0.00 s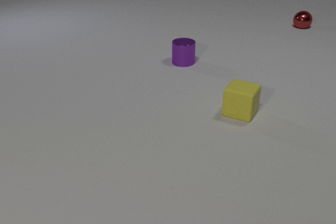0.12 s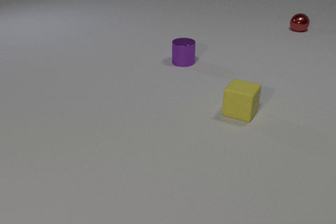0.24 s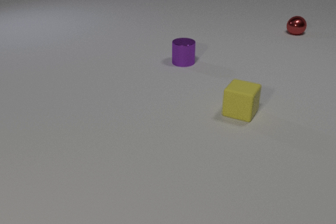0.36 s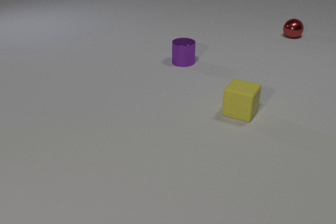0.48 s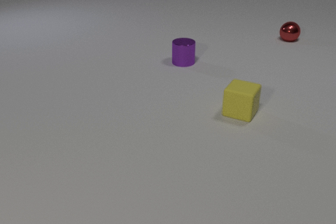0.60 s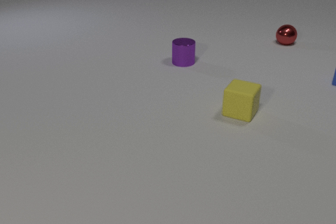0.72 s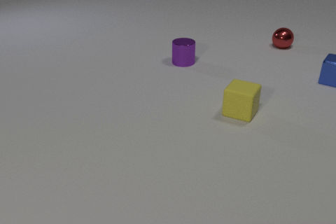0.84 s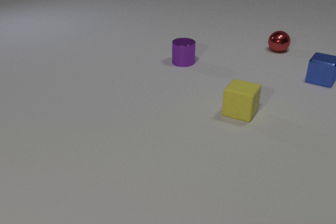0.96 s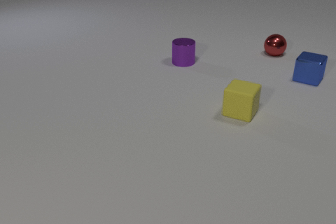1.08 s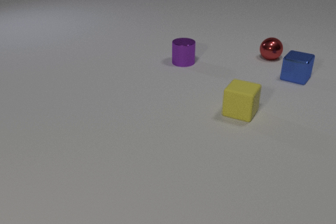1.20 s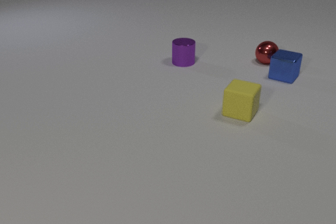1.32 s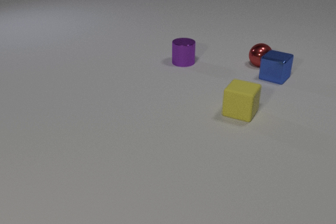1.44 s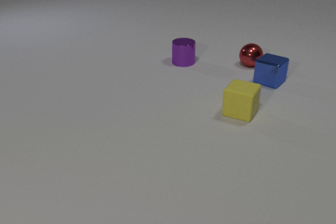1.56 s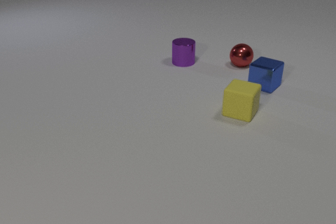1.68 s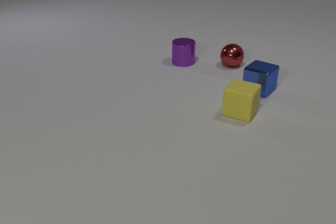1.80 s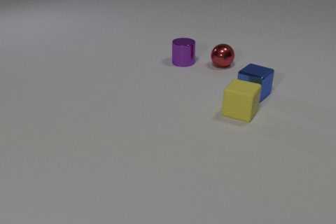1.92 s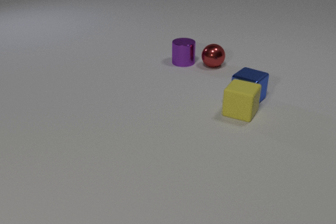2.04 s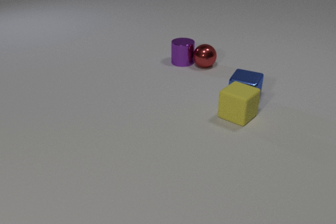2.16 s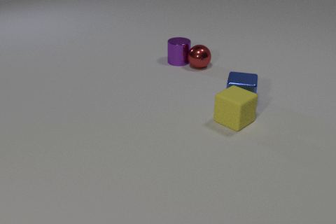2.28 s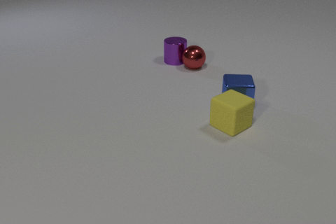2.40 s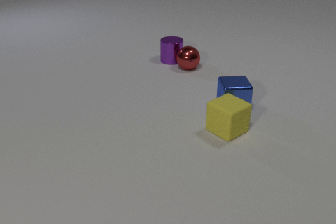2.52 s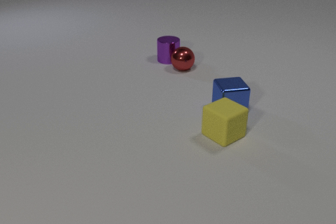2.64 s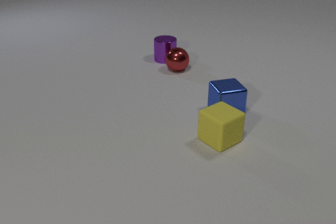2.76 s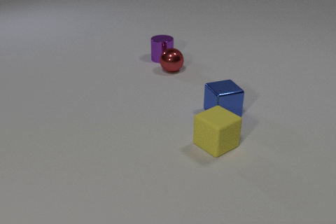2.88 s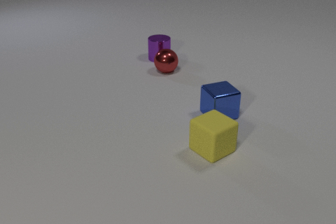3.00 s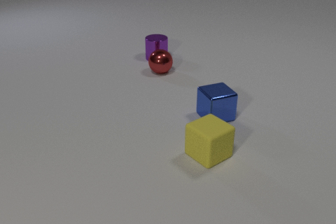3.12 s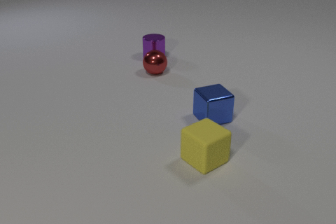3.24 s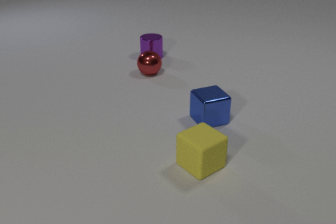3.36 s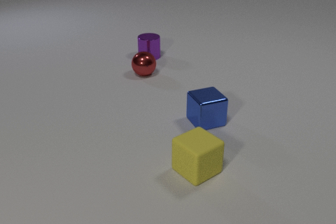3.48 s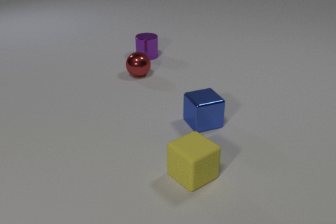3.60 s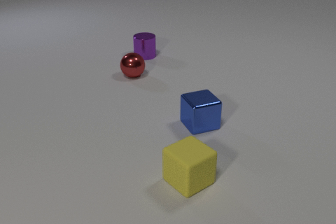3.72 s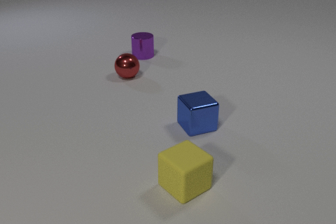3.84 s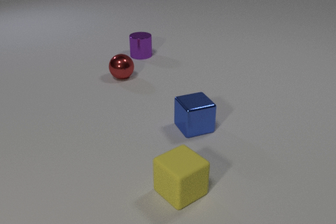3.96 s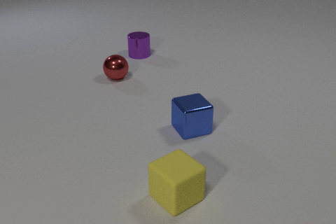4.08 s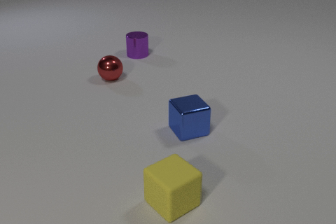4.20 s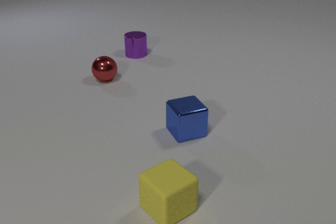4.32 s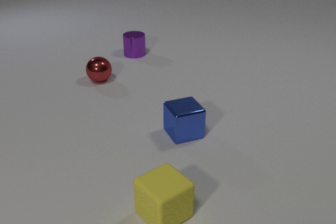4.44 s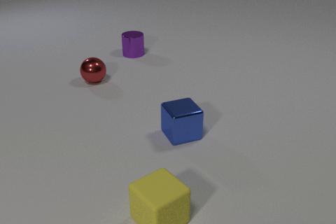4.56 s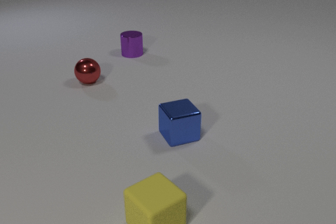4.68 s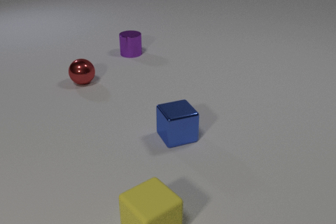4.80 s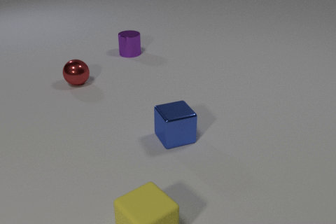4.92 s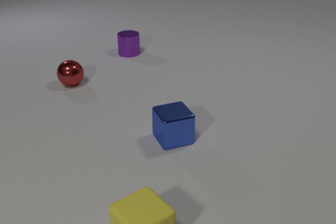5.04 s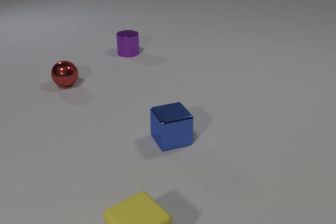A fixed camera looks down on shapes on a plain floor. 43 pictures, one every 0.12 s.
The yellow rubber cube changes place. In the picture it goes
toward the camera.
The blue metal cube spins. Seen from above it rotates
counterclockwise.
0.00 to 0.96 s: The blue metal cube comes in at the right edge, slides to the left. The red metal sphere rolls toward the camera.
0.96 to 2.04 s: The blue metal cube slides toward the camera and to the left. The red metal sphere rolls to the left and toward the camera. The yellow rubber cube slides toward the camera. The blue metal cube and the red metal sphere collide. The blue metal cube and the yellow rubber cube collide. The red metal sphere and the purple metal cylinder collide.
2.04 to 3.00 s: The blue metal cube slides toward the camera and to the left, spins counterclockwise seen from above by about 45 degrees, its near face sliding to the right. The red metal sphere rolls to the left. The yellow rubber cube slides toward the camera. The purple metal cylinder slides to the left and away from the camera.
3.00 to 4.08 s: The blue metal cube slides toward the camera and to the left. The red metal sphere rolls to the left. The yellow rubber cube slides toward the camera and to the left. The purple metal cylinder slides to the left and away from the camera.
4.08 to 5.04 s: The blue metal cube slides toward the camera and to the left. The red metal sphere rolls to the left. The yellow rubber cube slides toward the camera and to the left. The purple metal cylinder slides to the left and away from the camera.
How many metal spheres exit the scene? 0.
What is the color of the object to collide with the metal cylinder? red.
Are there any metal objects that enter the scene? yes.
